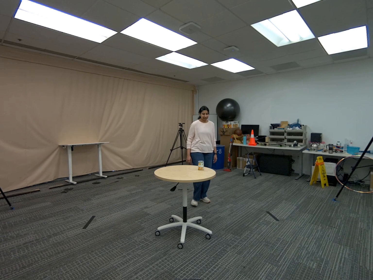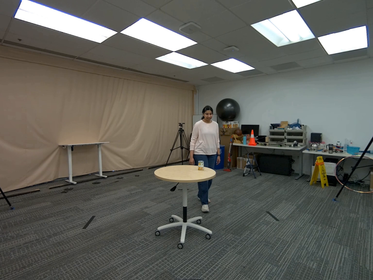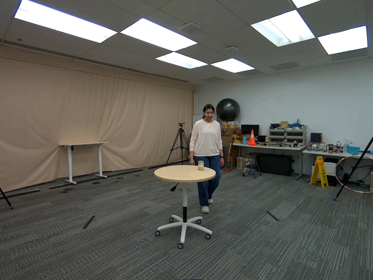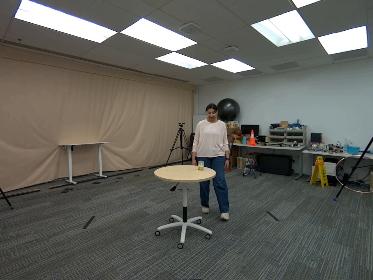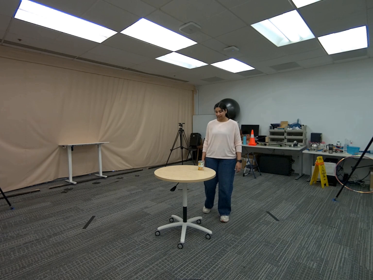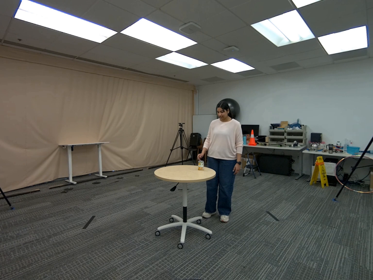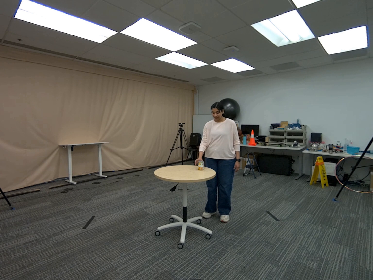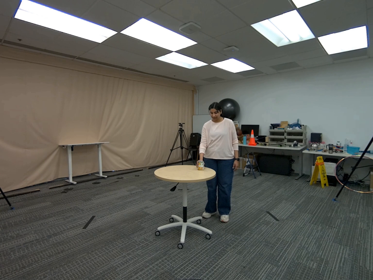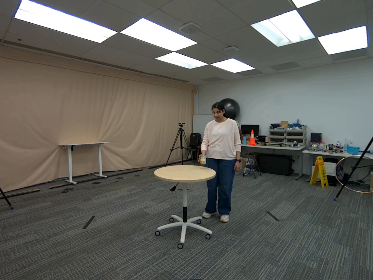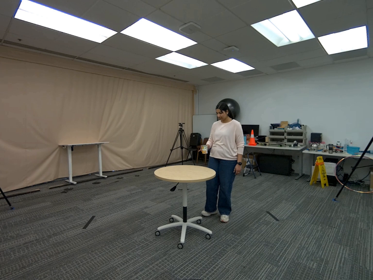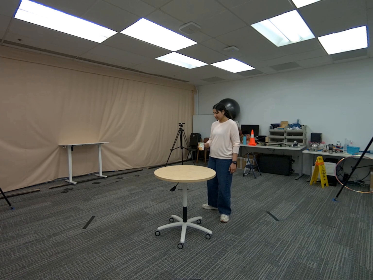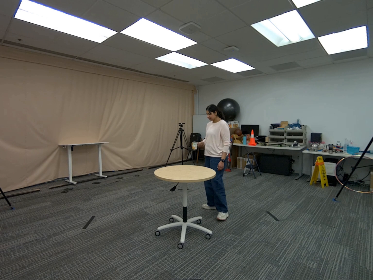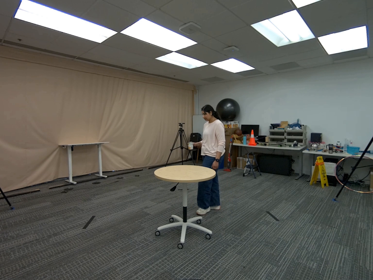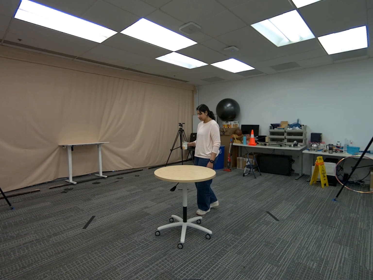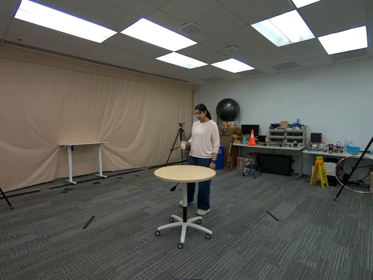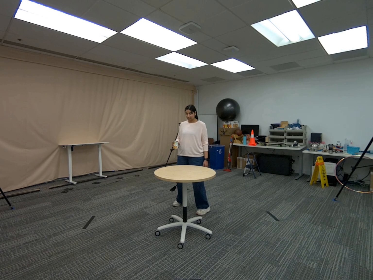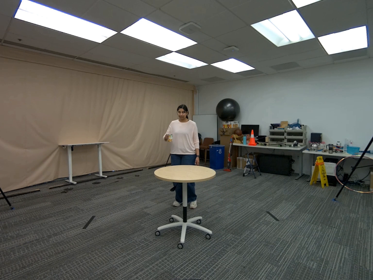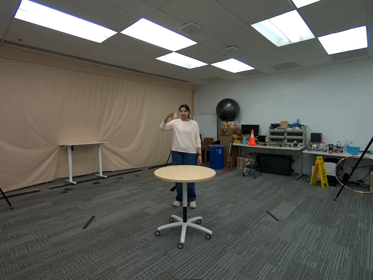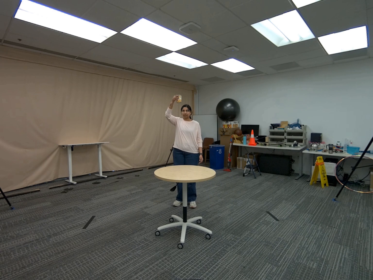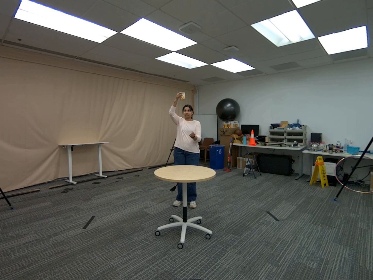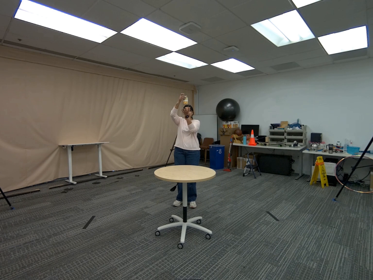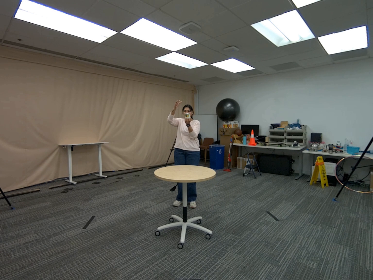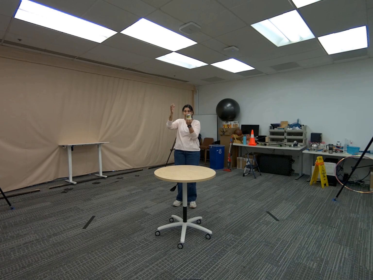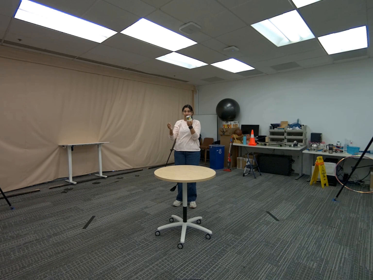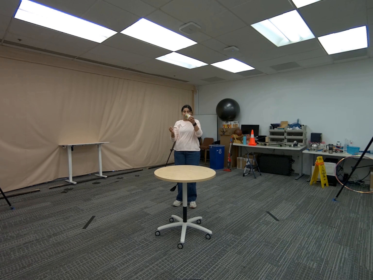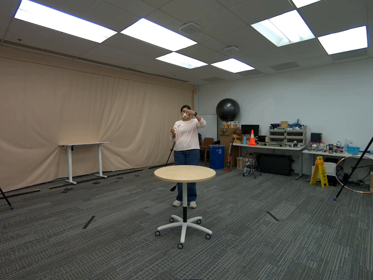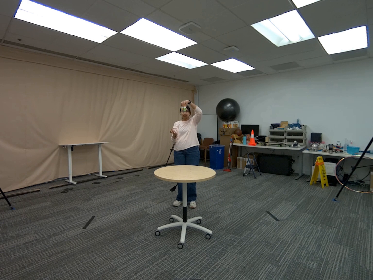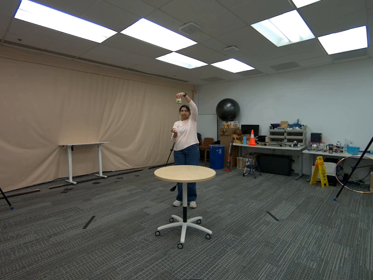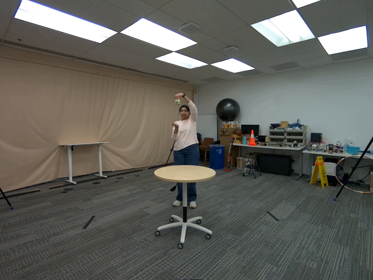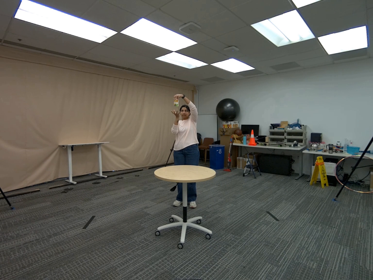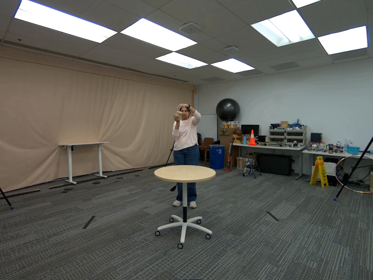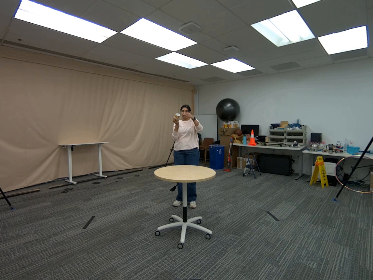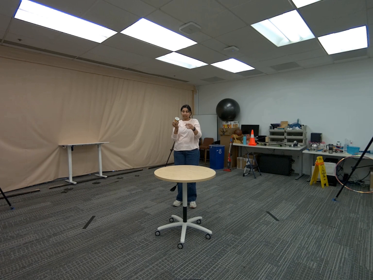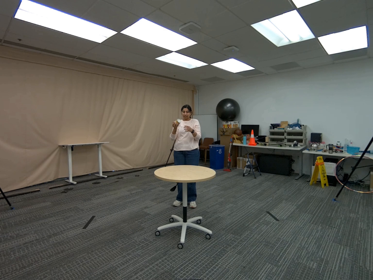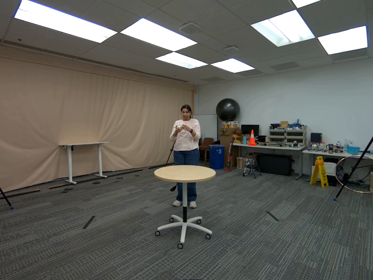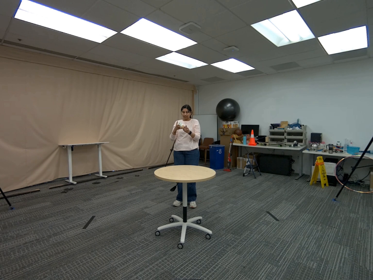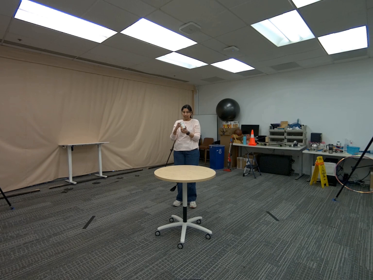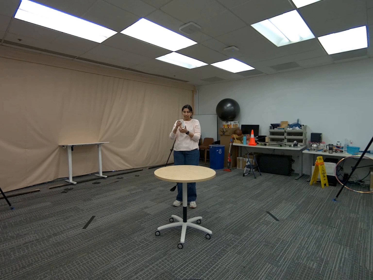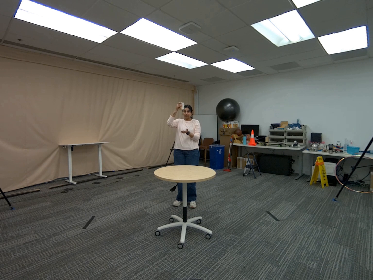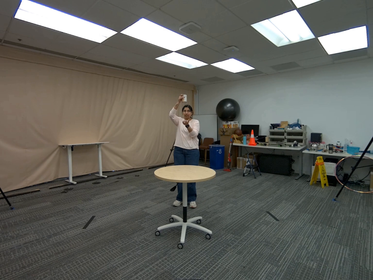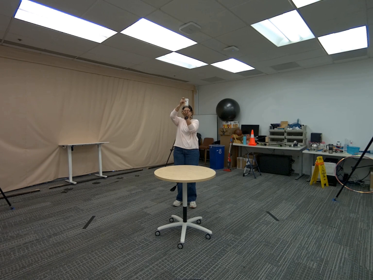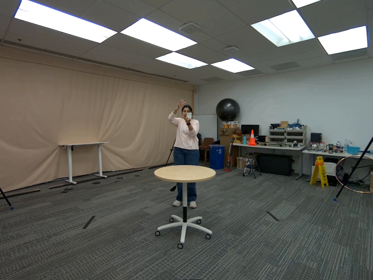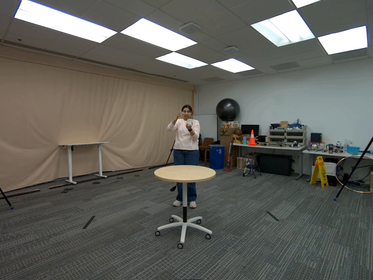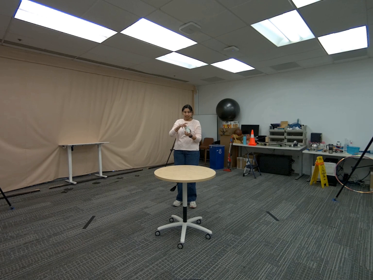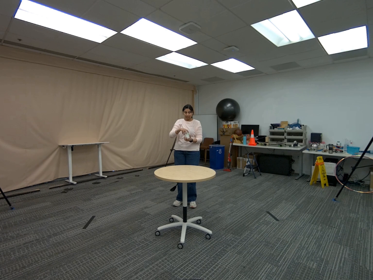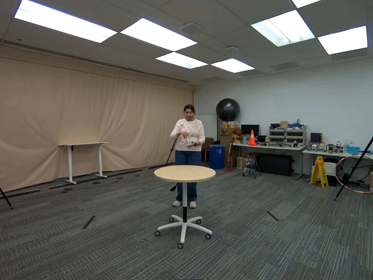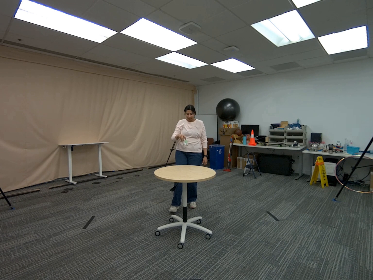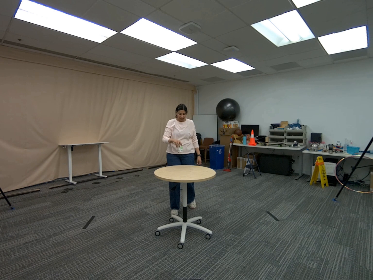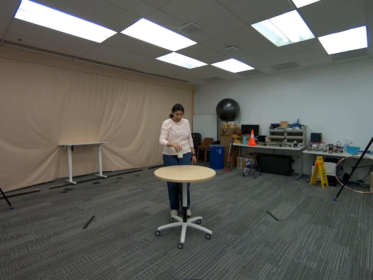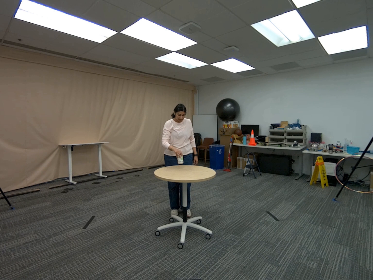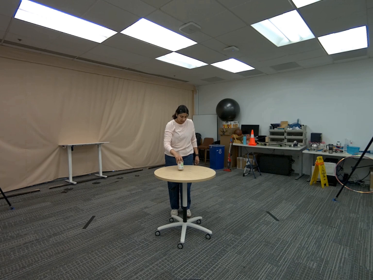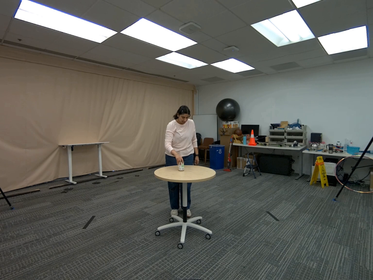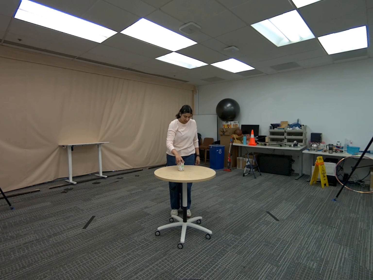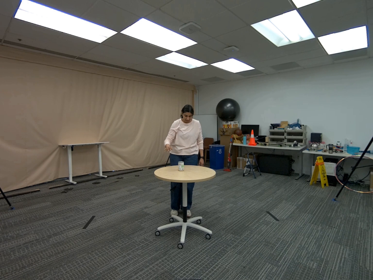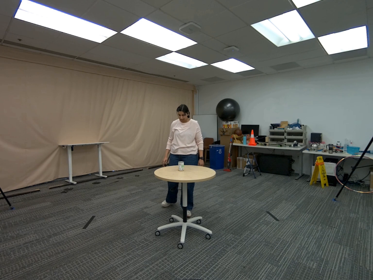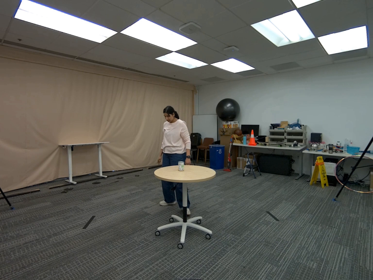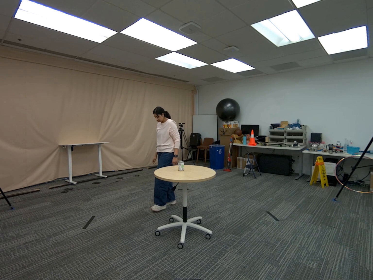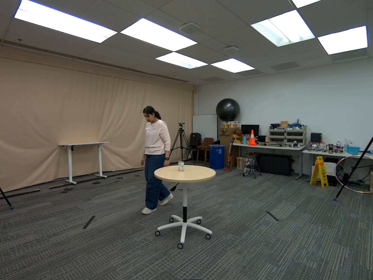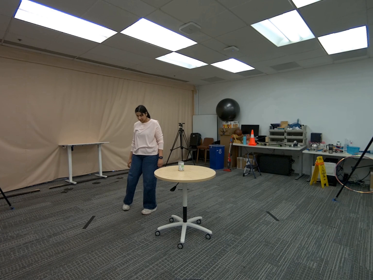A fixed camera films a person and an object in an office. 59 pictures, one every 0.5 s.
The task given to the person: Walk over to the corn can sitting on the round table. Pick up the corn can using your right hand and lift it slightly above you then drop the can onto your left hand. Proceed to then switch hands and drop the can from the left hand to the right hand. Place the can on the round table when completed.
